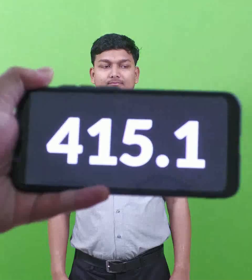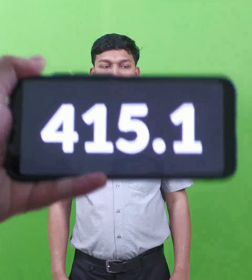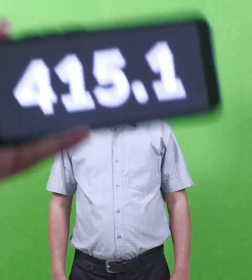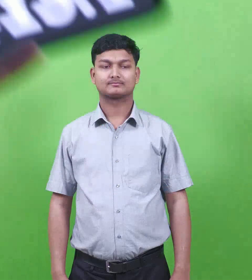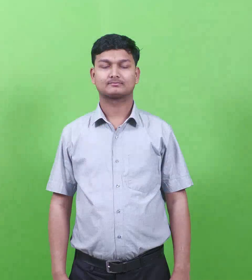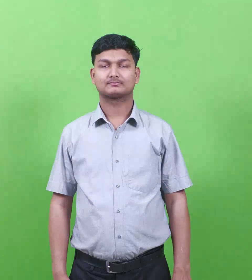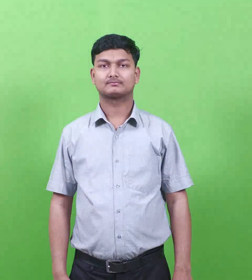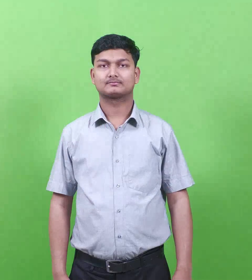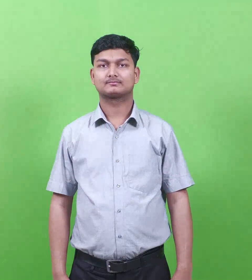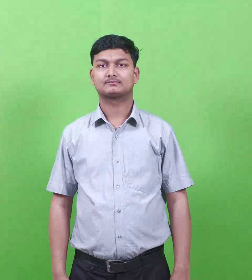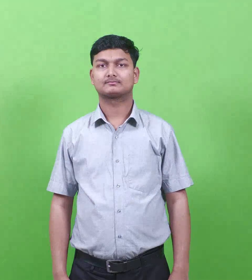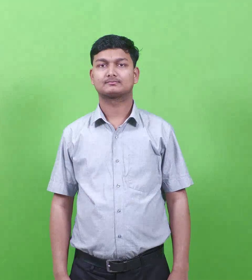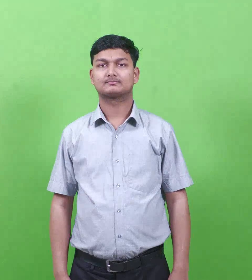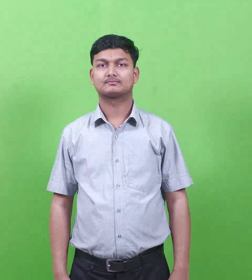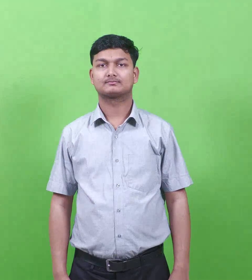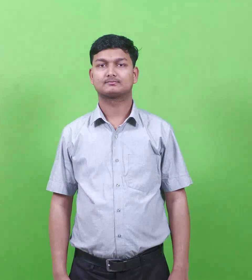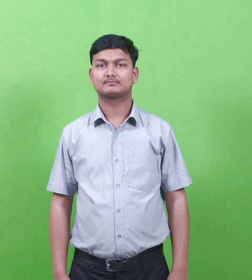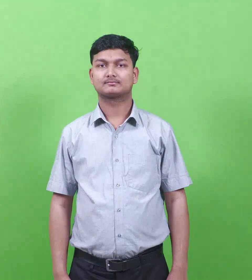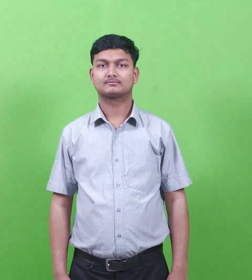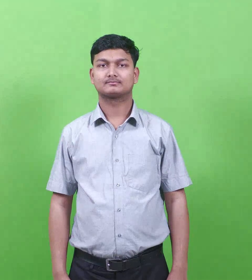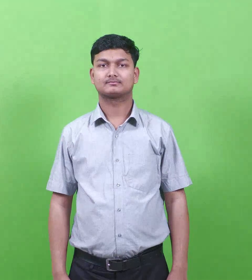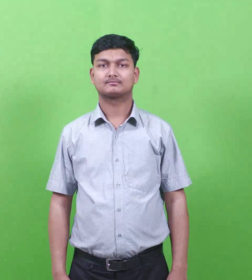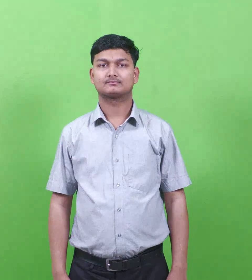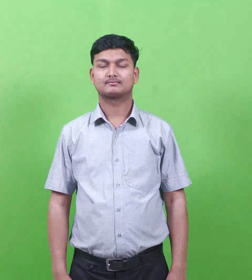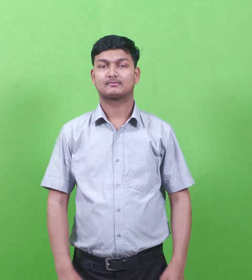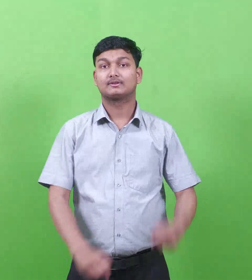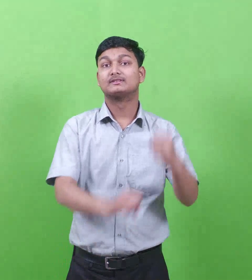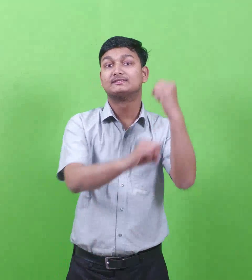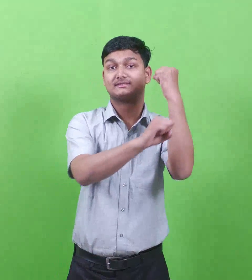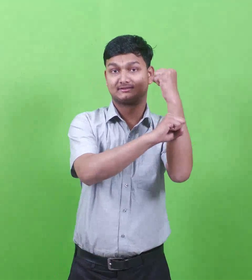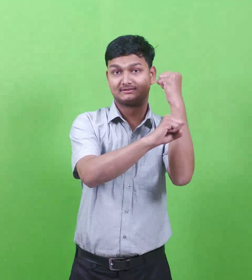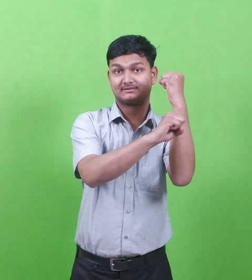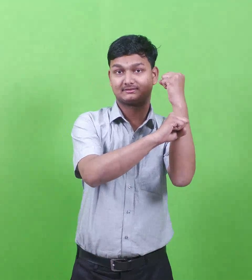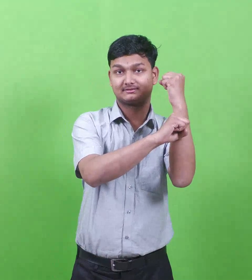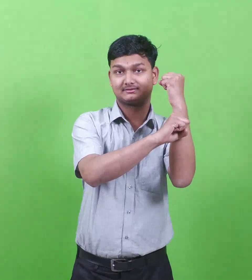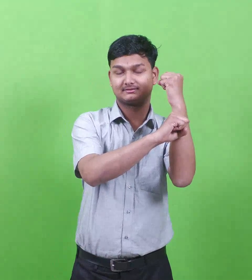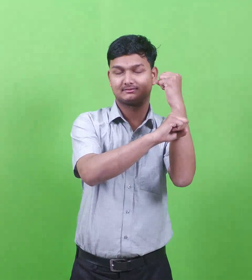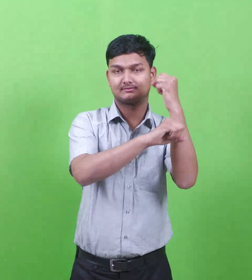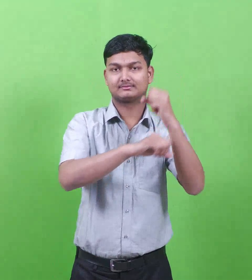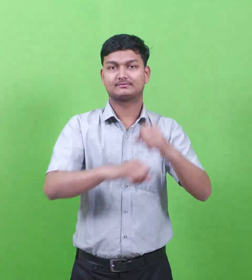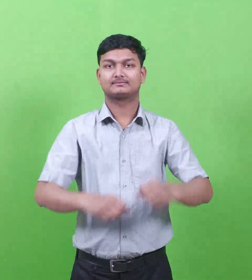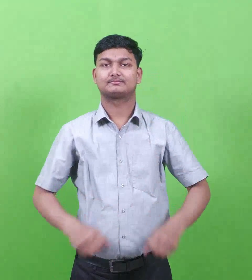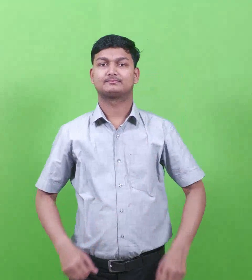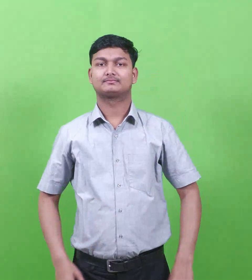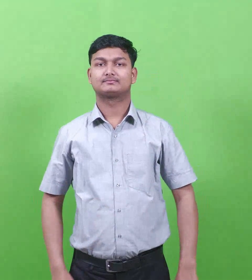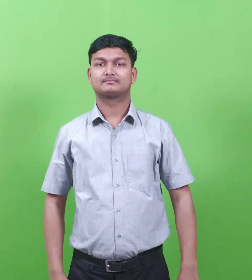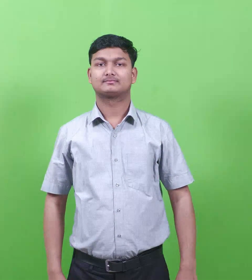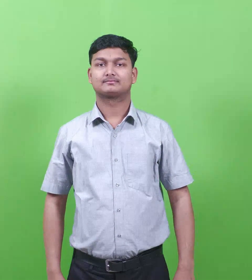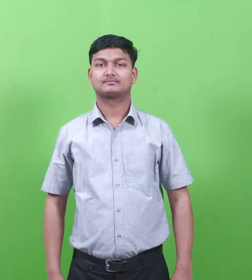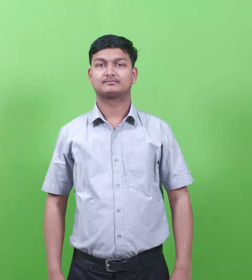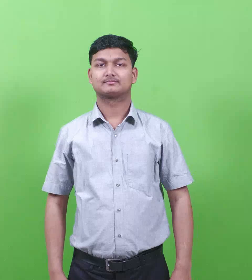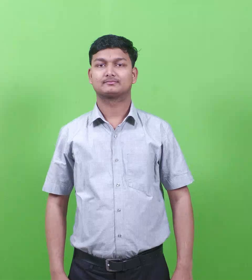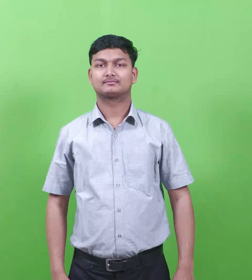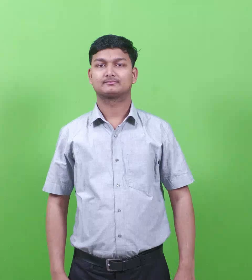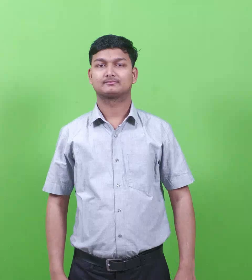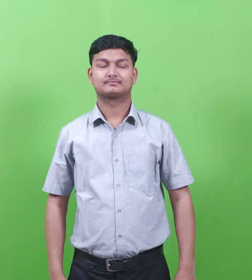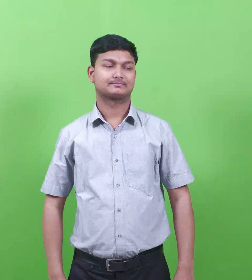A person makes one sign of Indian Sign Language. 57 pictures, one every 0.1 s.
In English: tamar
